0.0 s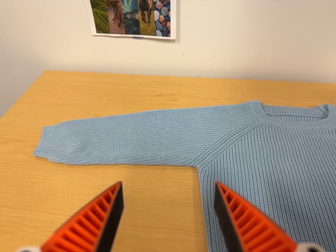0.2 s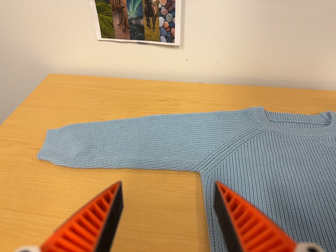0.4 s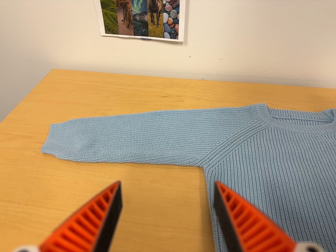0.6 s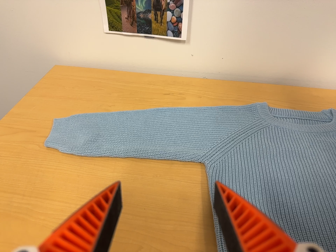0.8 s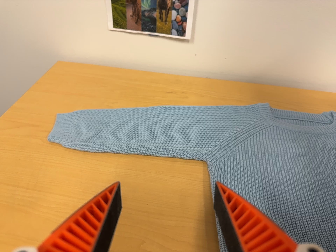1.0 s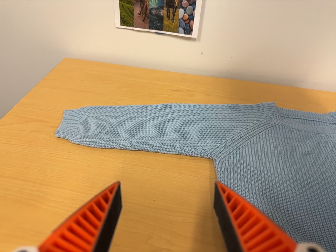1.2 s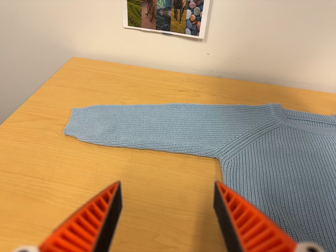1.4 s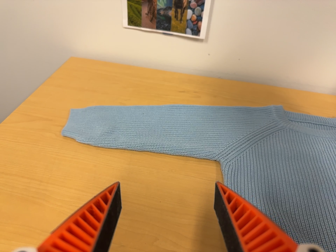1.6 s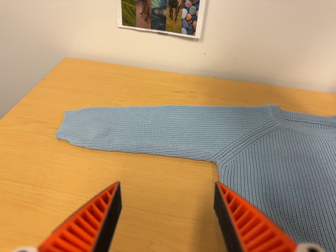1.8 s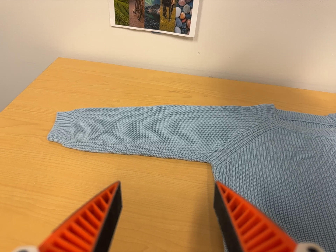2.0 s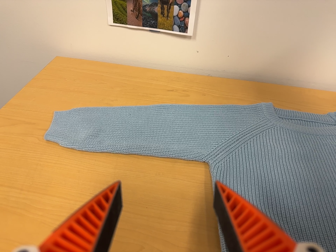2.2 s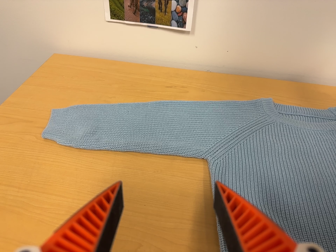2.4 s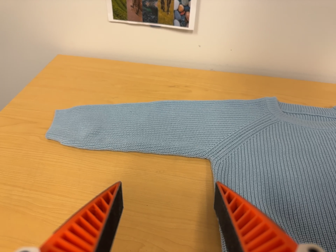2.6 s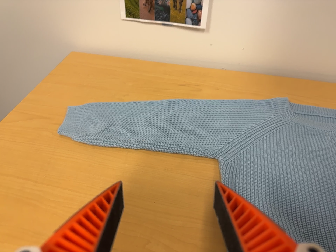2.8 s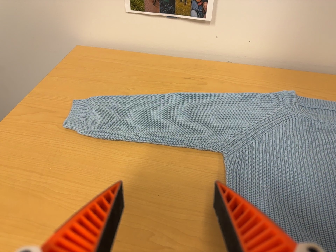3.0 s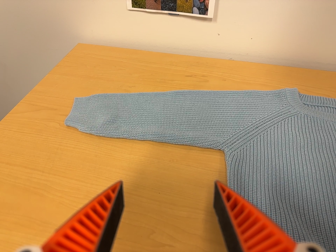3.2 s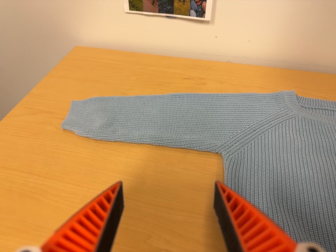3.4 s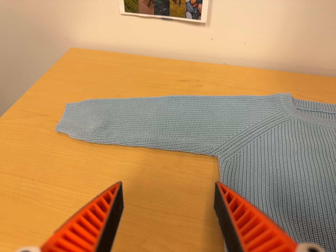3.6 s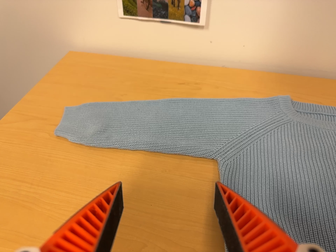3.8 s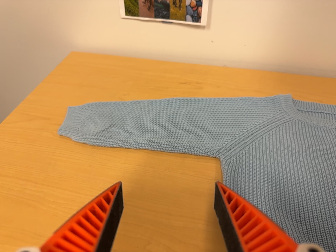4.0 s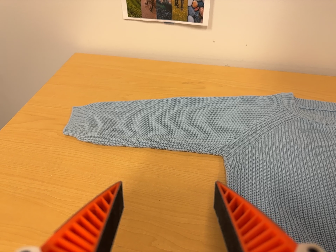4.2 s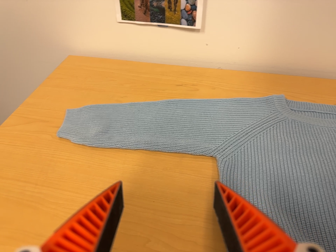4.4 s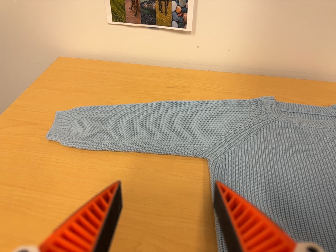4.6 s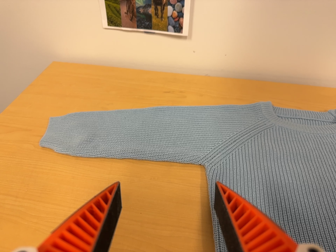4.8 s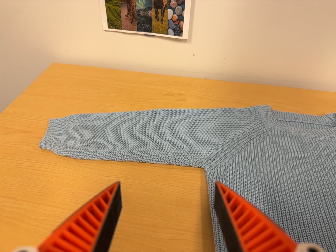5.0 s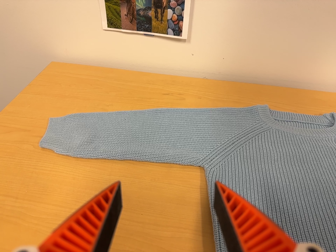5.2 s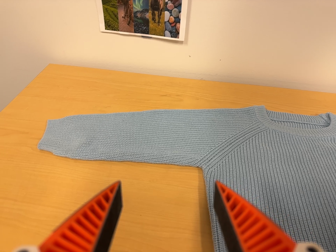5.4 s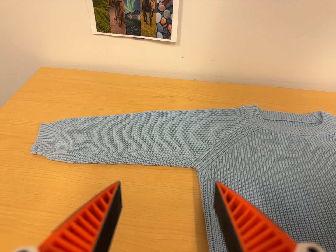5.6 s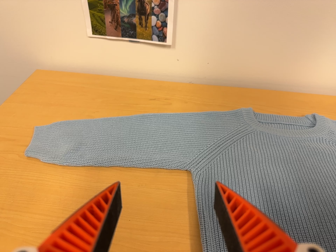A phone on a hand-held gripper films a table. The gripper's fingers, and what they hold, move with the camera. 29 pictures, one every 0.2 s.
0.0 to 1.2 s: The camera travels to its left, about 6 cm, so close, fixed things drift to the right.
1.2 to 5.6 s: The camera shifts only a little, or ends up much as it began.
The film runs backward here.
